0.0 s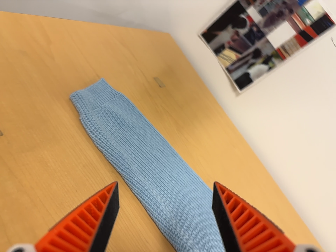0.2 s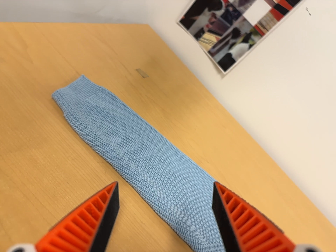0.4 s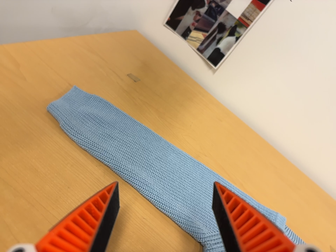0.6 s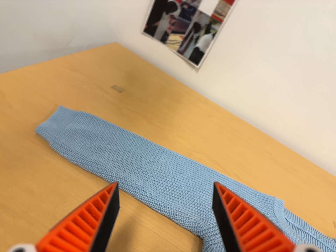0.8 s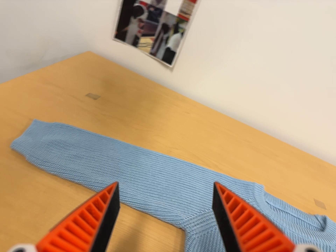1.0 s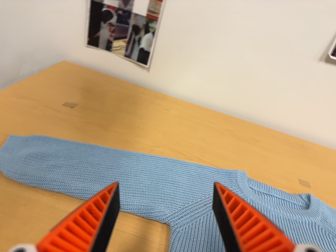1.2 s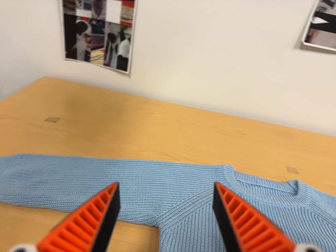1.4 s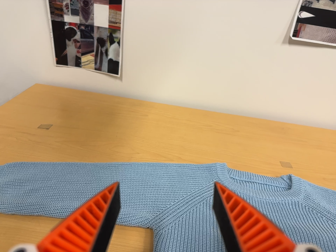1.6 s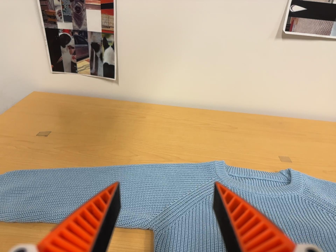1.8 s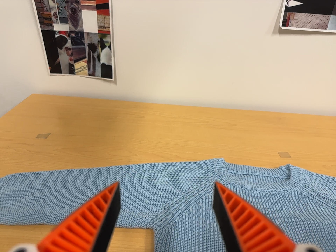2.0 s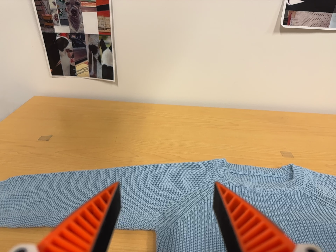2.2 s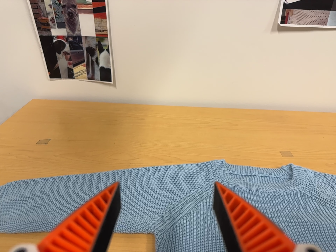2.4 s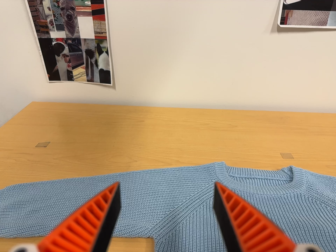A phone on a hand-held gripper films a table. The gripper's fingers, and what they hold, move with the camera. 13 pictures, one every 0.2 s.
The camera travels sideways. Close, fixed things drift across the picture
to the left.
The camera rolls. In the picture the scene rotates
counterclockwise.
0.0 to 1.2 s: The camera travels to its right and backward, about 18 cm, so close, fixed things drift to the left. It rolls about its line of sight by about 45 degrees, and the scene rotates counterclockwise.
1.2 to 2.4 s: The camera travels to its right, about 5 cm, so close, fixed things drift to the left. It rolls about its line of sight by about 10 degrees, and the scene rotates counterclockwise.
The film runs forward here.
